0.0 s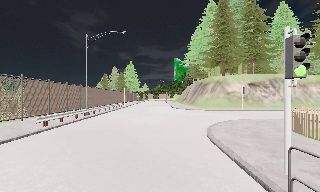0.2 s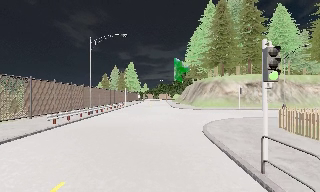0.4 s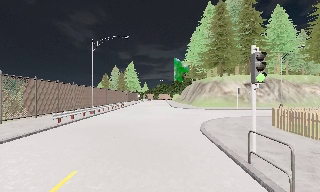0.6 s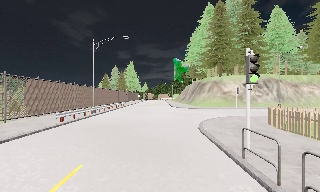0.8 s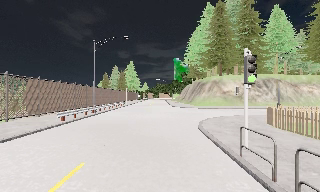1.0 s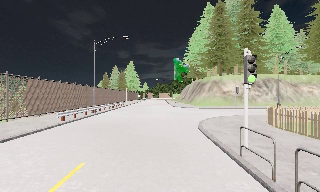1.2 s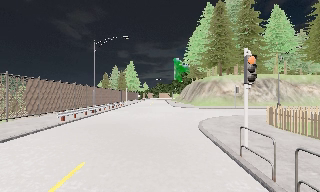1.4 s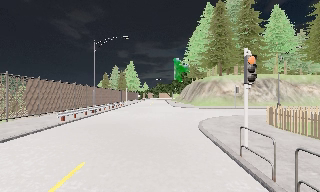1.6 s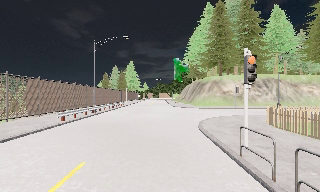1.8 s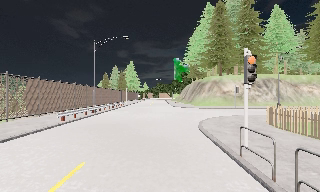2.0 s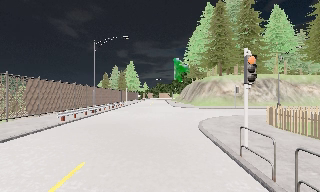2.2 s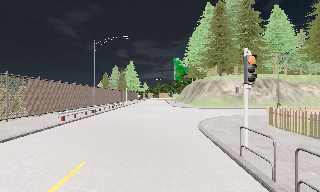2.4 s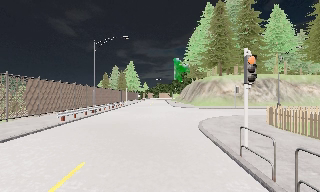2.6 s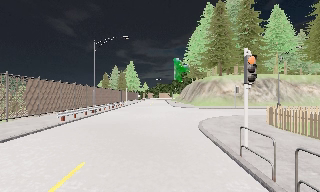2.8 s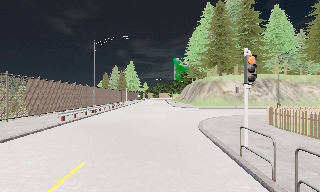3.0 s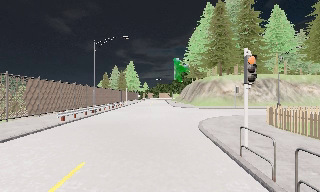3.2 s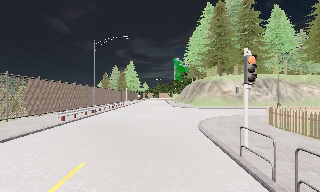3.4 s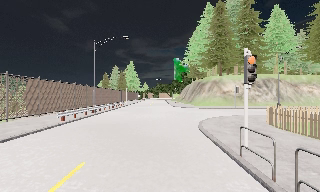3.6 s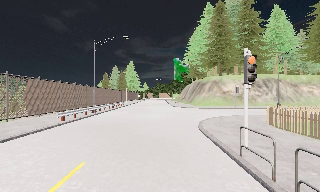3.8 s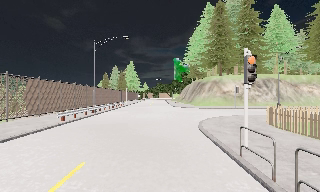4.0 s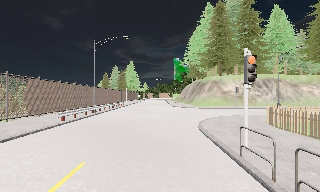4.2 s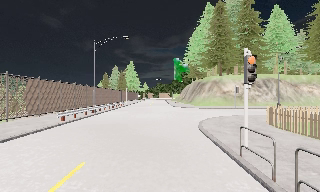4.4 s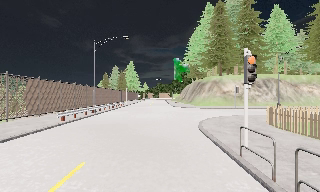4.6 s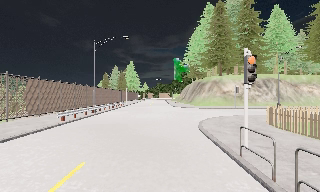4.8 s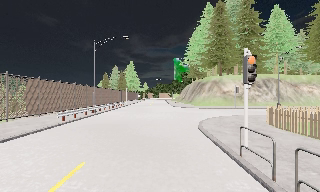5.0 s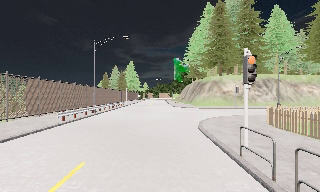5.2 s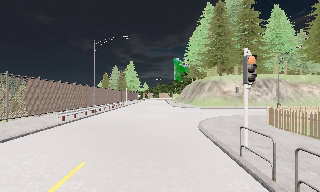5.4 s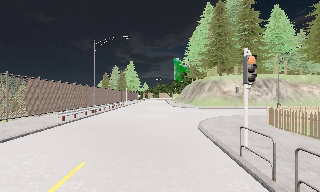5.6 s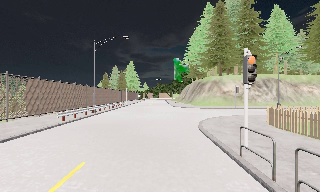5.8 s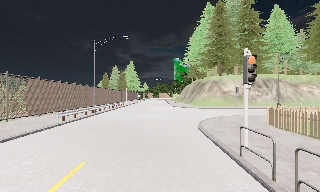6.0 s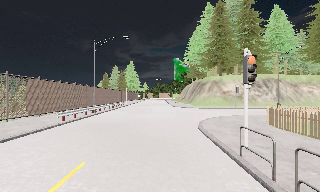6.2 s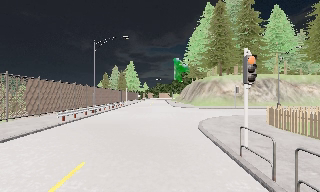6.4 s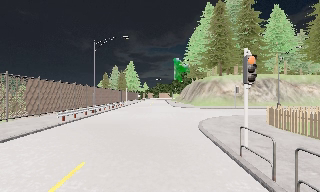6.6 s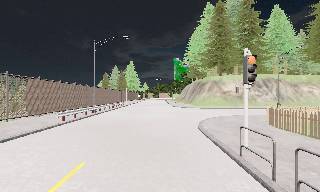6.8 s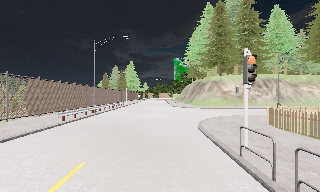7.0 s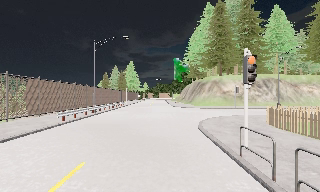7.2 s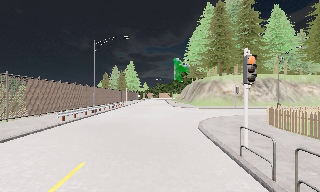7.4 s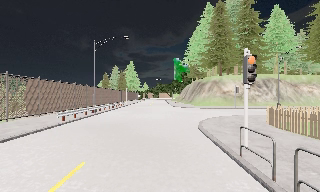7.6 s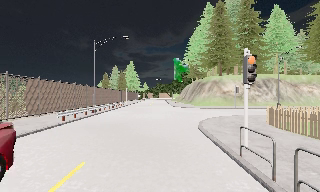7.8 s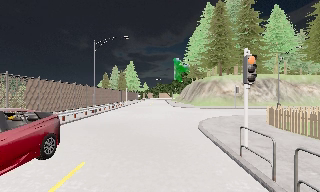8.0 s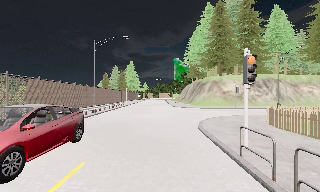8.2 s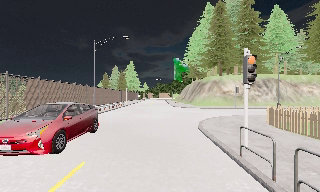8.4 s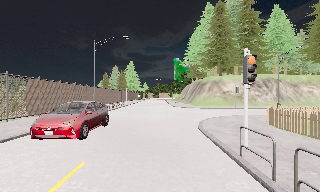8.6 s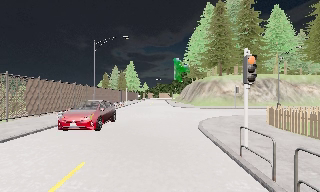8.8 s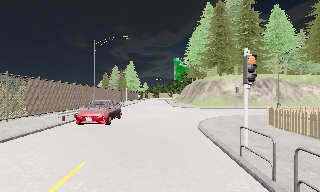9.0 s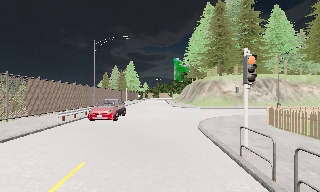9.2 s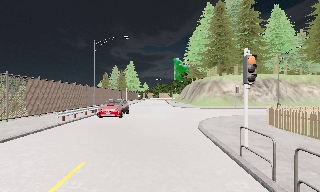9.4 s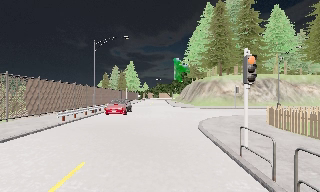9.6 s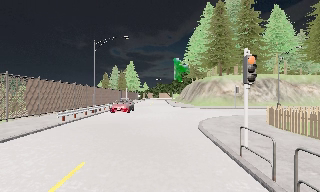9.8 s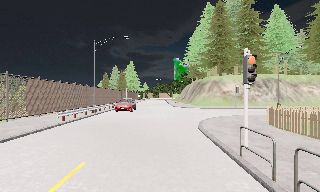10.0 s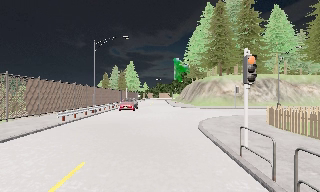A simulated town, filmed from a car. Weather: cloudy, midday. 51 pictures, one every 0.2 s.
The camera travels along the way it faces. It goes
backward.
0.0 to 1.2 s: The camera travels backward, about 1.5 m, so what stands in front gets smaller. It loses speed.
1.2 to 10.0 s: The camera keeps its place and its aim.
The film runs backward here.
